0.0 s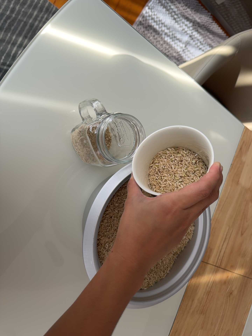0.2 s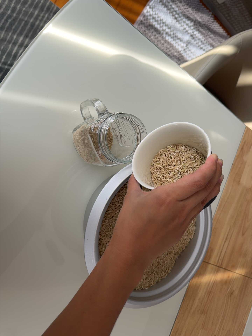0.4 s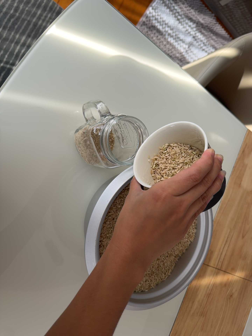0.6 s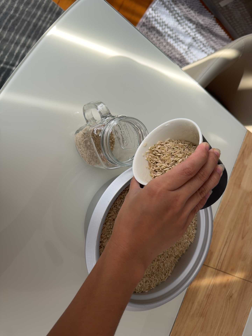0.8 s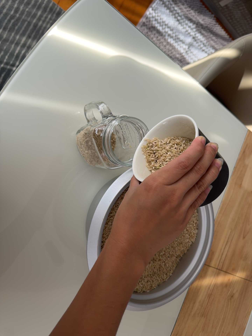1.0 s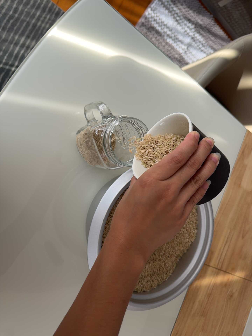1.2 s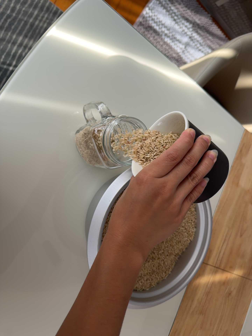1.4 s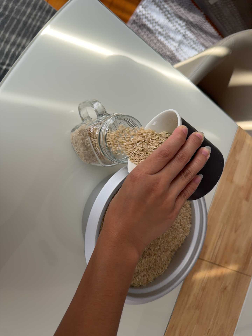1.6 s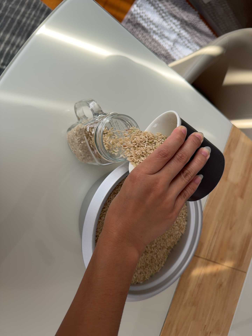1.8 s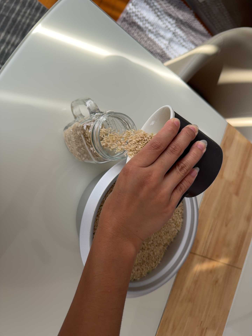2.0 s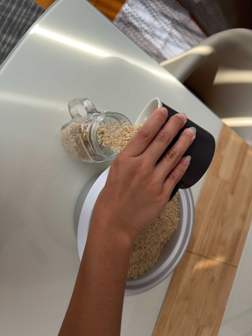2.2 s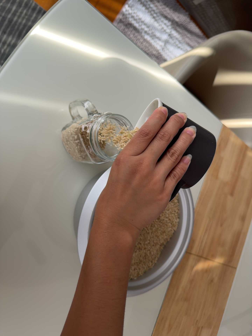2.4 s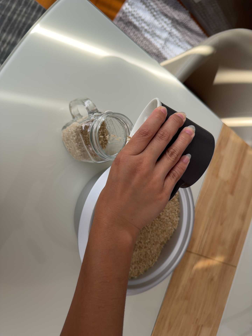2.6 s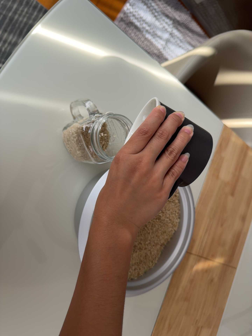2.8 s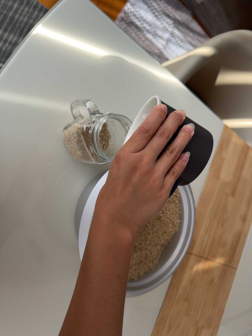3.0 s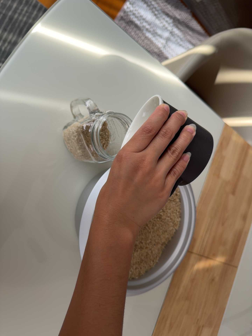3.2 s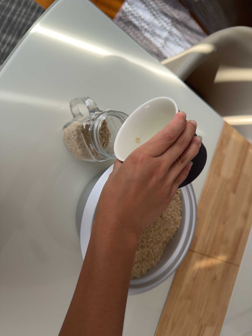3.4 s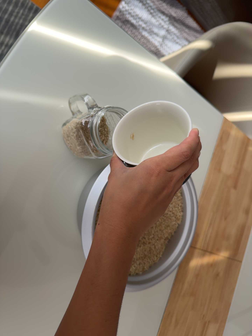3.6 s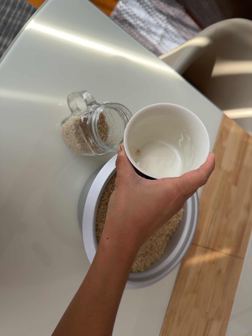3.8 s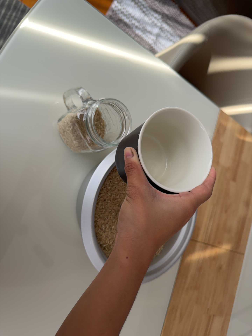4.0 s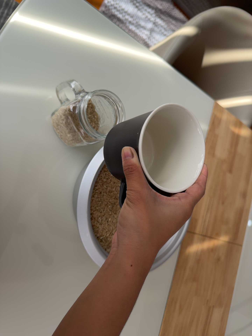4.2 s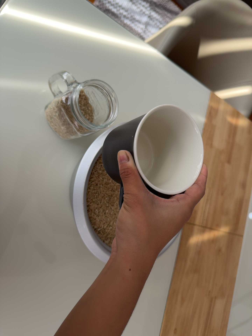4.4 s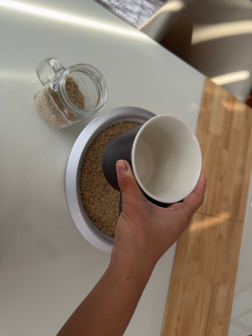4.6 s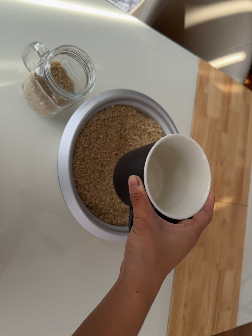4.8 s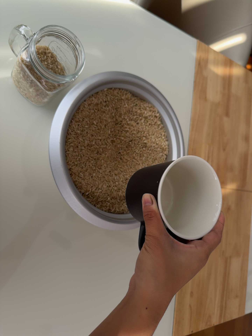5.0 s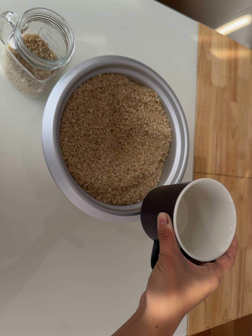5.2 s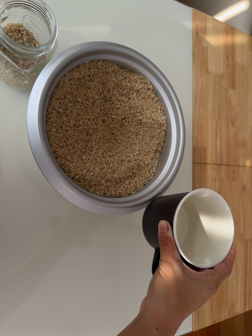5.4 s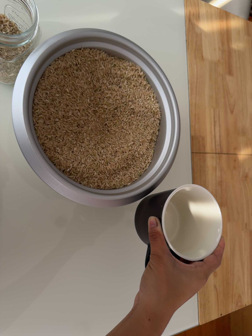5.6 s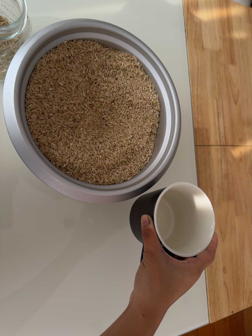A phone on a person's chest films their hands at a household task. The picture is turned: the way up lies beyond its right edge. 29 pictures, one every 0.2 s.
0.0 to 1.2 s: The camera keeps its place and its aim.
1.2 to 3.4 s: The camera shifts only a little, or ends up much as it began.
3.4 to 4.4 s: The camera rolls about its line of sight by about 10 degrees, and the scene rotates counterclockwise.
4.4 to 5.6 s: The camera travels forward, to its right and toward the bottom of its view, about 14 cm, so what stands in front looms larger. It rolls about its line of sight by about 15 degrees, and the scene rotates counterclockwise.
The film runs forward here.
